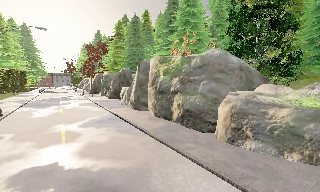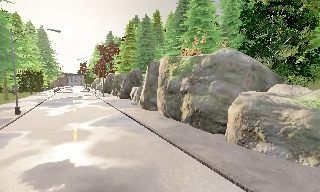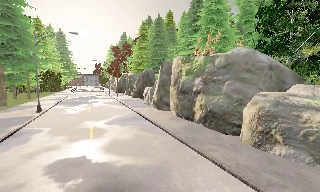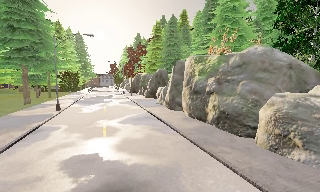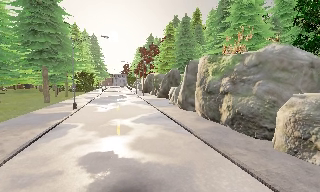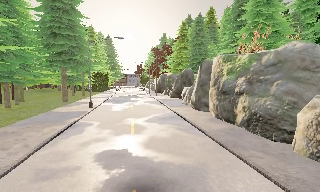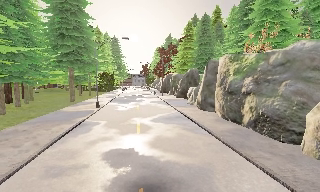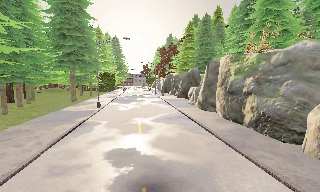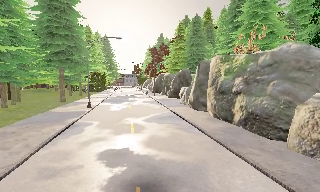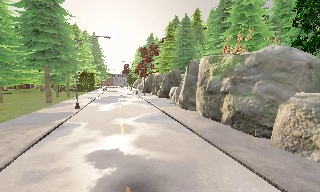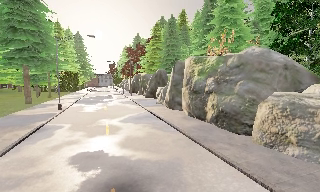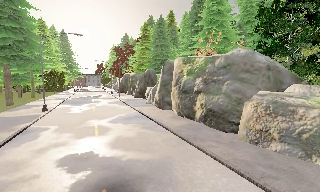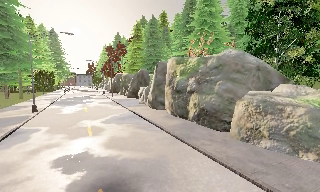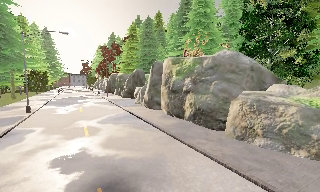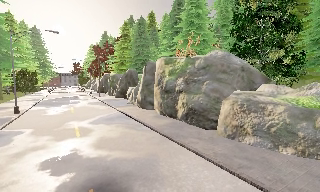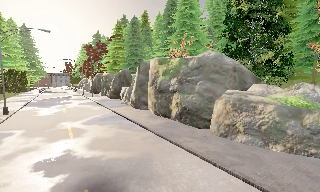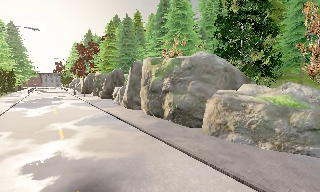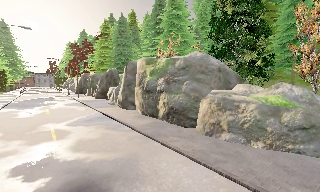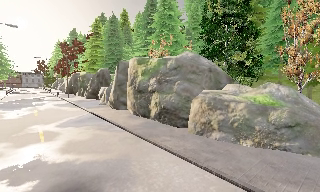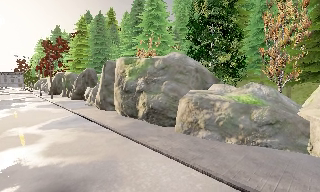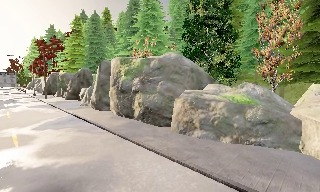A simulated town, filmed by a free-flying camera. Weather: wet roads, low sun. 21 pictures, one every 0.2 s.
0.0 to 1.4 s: The camera pans to its left, which is counterclockwise from overhead, by about 25 degrees.
1.4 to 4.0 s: The scene slides to the left, as the camera pans about 35 degrees to its right. It travels backward, about 0.5 m.
The film runs forward here.
